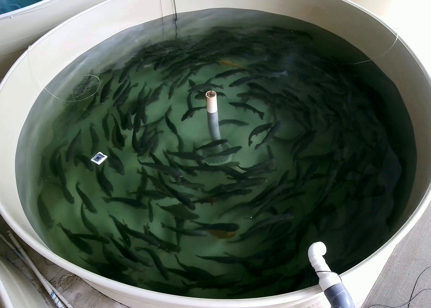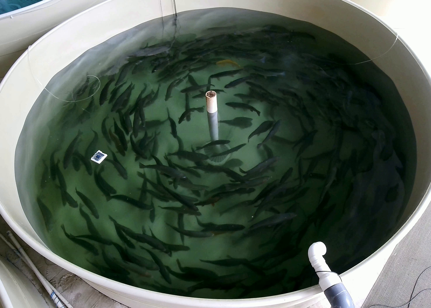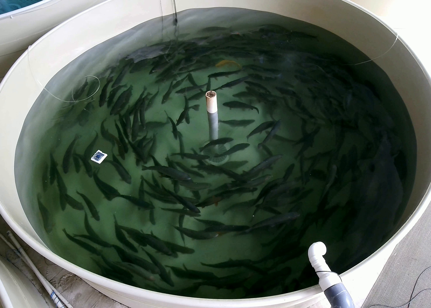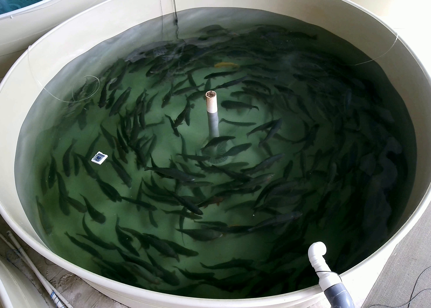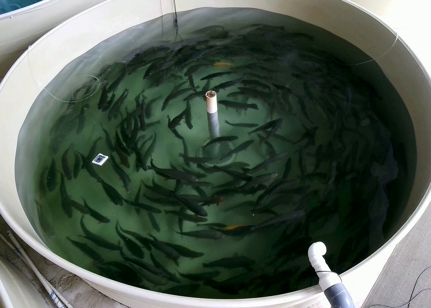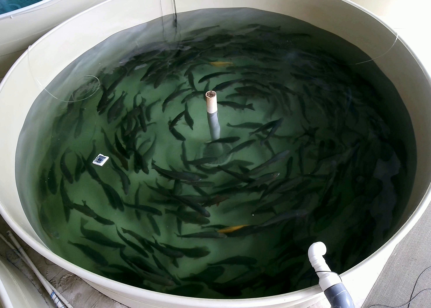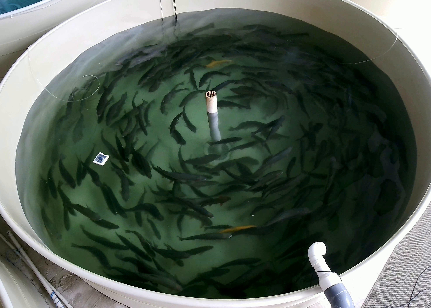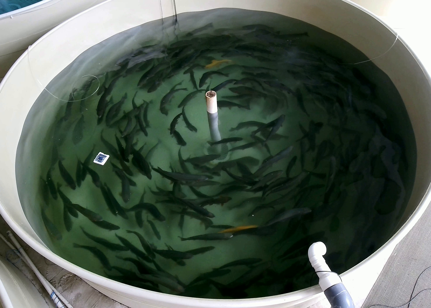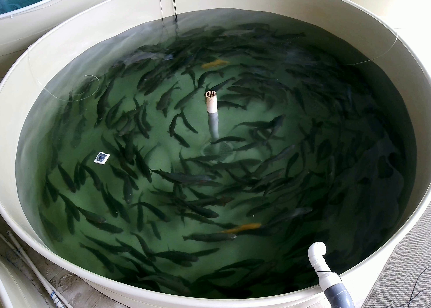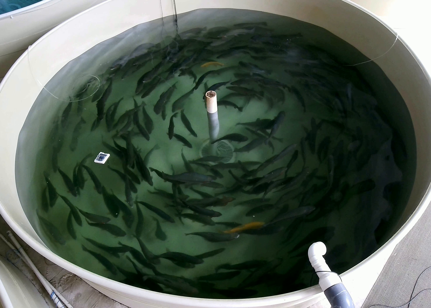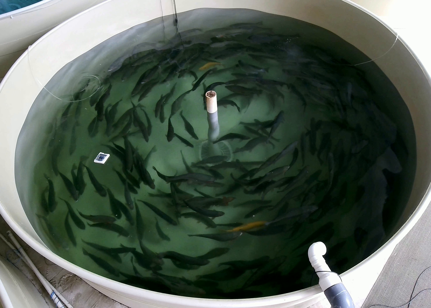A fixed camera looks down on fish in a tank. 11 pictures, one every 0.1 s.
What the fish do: Normal cruising.
